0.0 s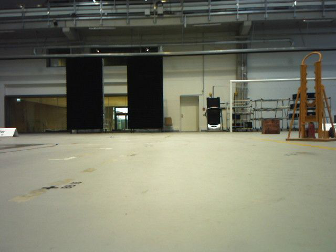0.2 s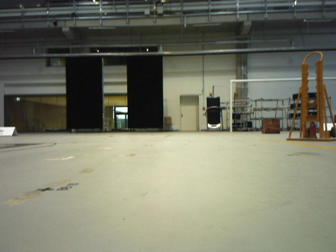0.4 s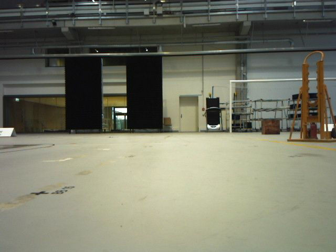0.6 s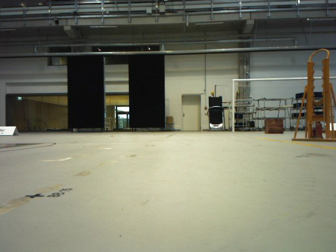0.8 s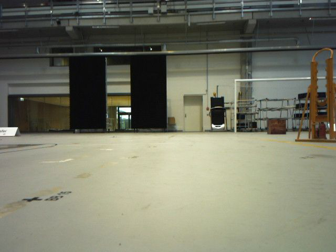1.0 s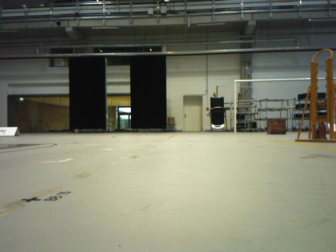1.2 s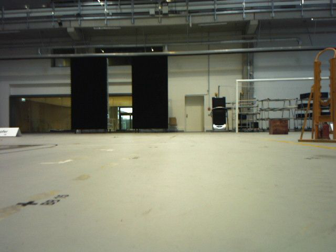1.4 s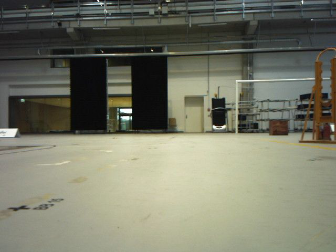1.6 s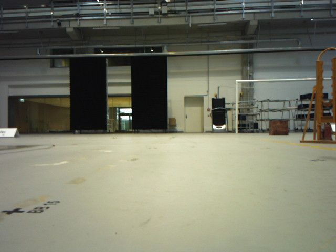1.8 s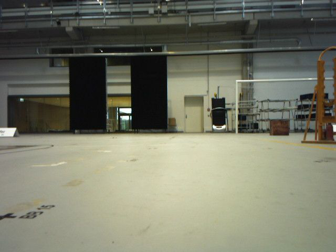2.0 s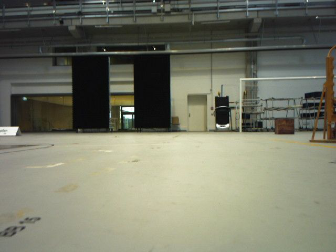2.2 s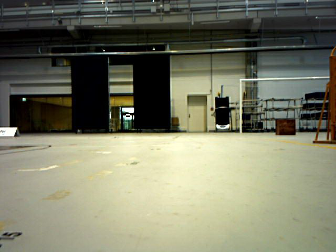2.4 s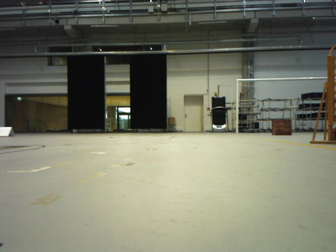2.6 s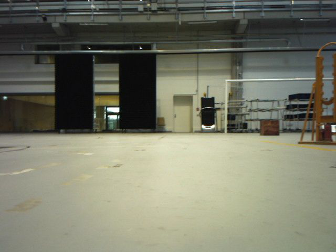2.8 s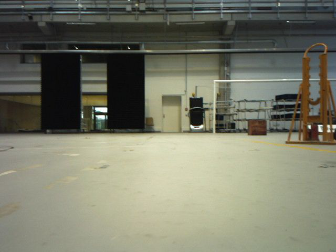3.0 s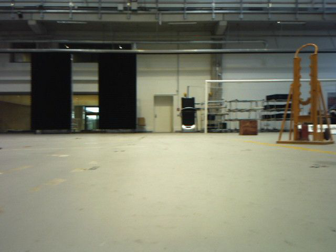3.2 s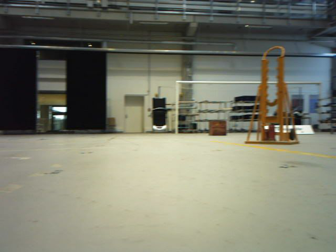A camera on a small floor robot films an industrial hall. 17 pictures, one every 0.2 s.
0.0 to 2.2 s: The camera travels forward, about 0.4 m, so what stands in front looms larger.
2.2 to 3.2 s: The camera swings to its right by about 15 degrees, and the scene slides to the left. It travels forward, about 0.2 m, so what stands in front looms larger.
The film runs forward here.
